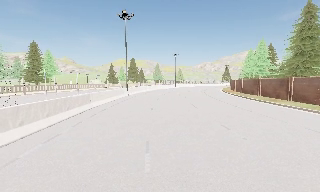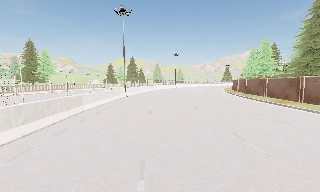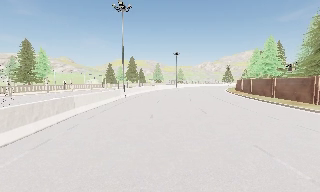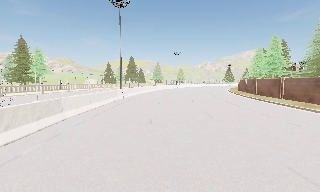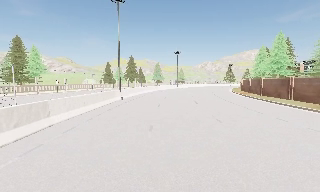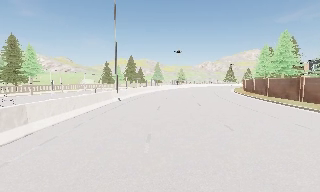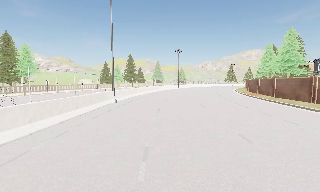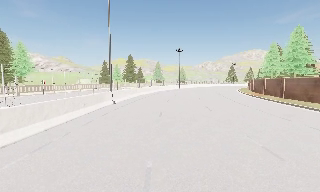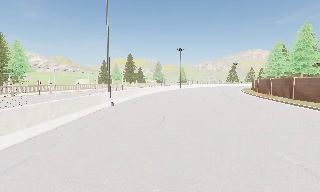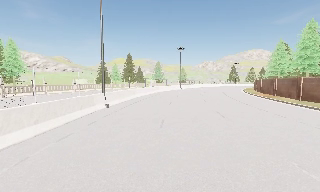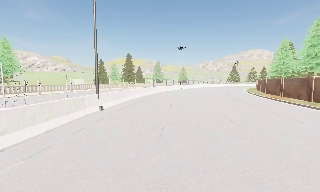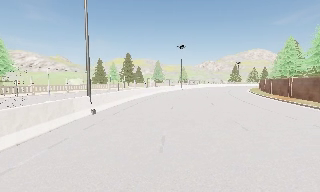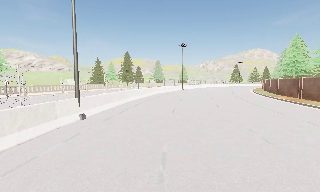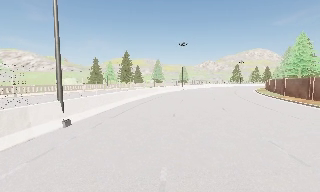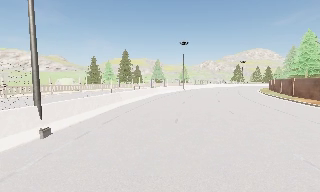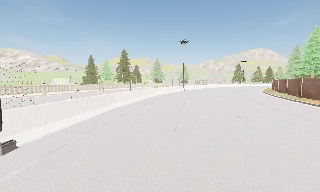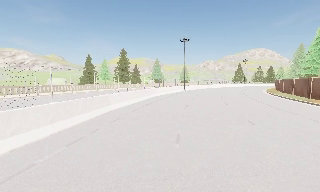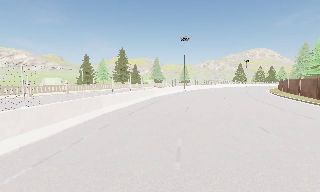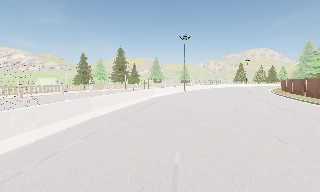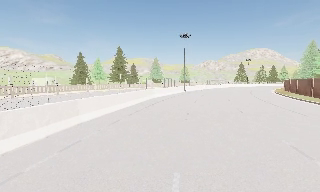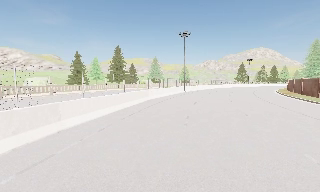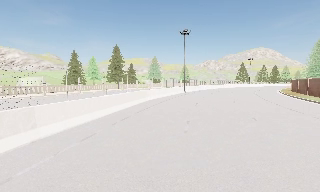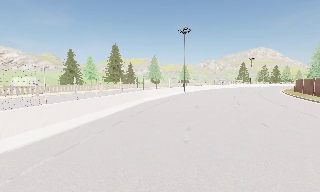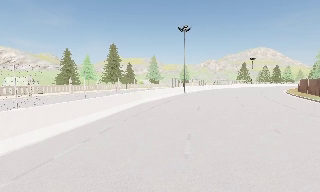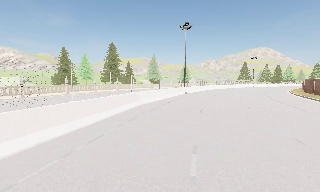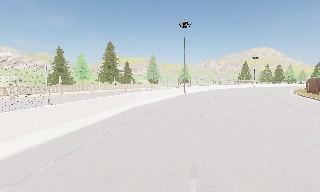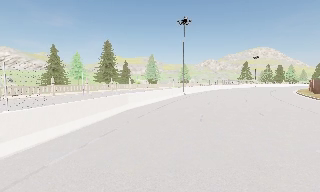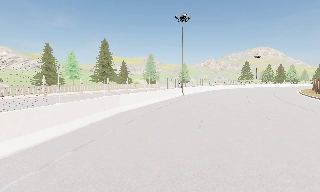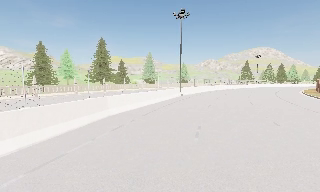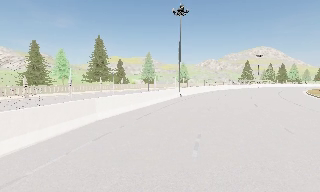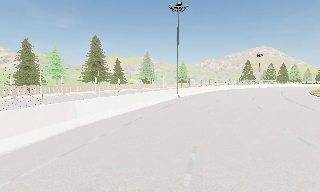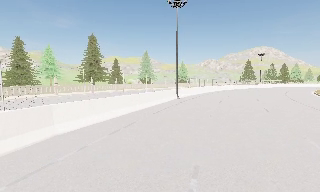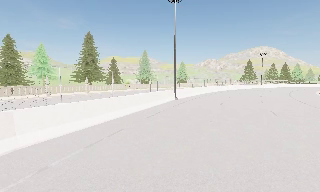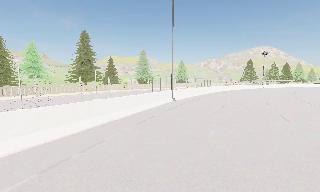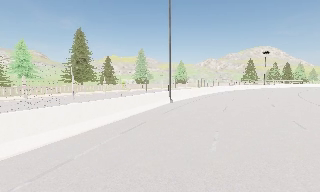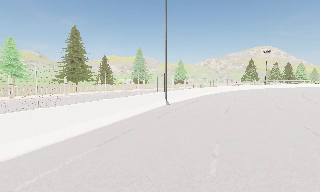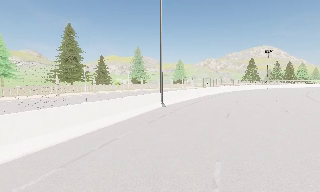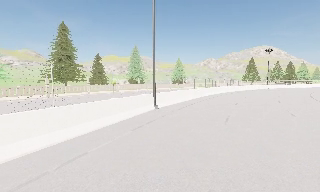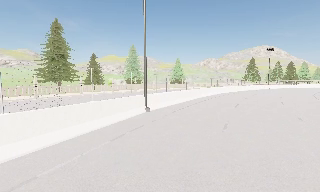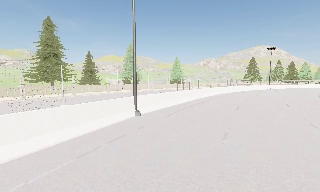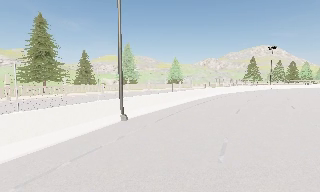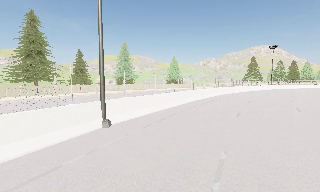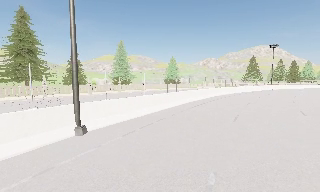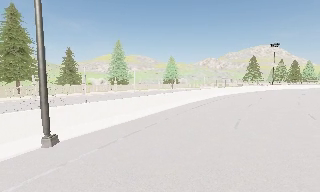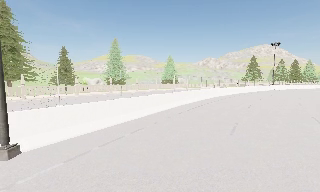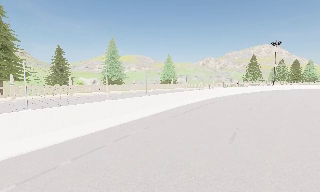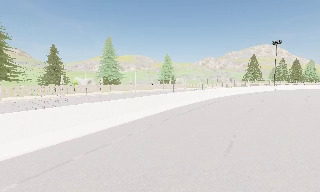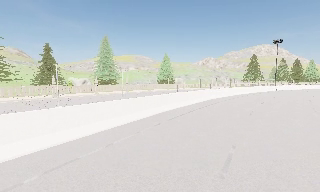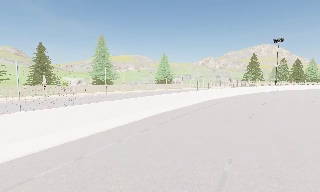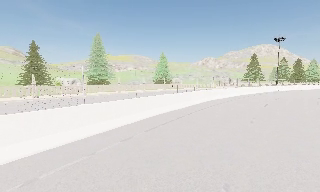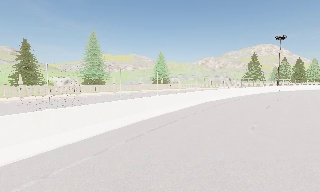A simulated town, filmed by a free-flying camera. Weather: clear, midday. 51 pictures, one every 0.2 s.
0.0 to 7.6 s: The camera travels forward, about 45 m, so what stands in front looms larger.
7.6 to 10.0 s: The camera travels forward and to its right, about 14 m, so what stands in front looms larger.
The film runs forward here.
